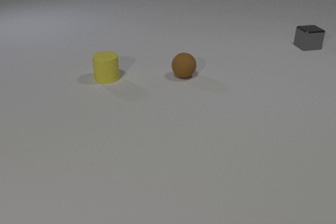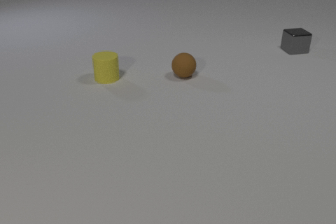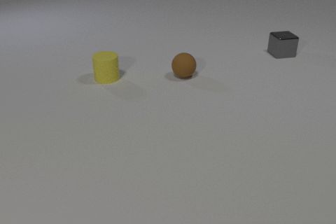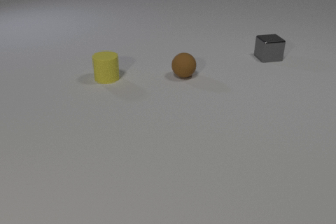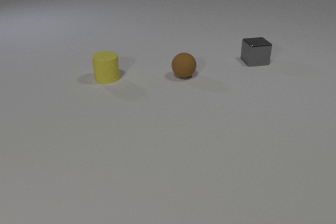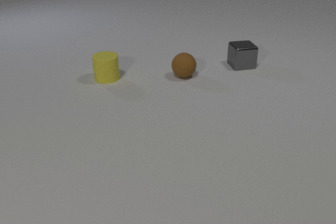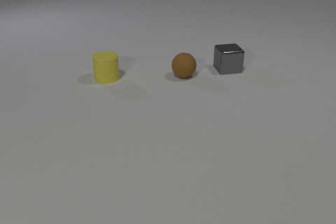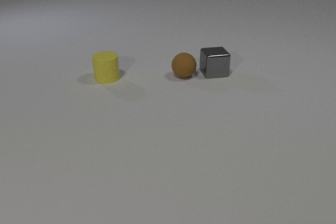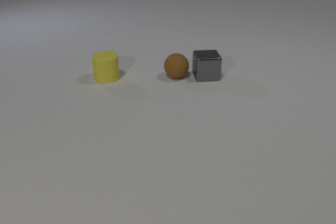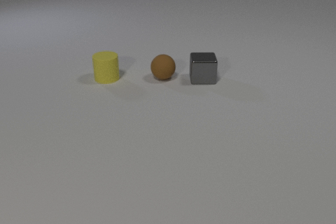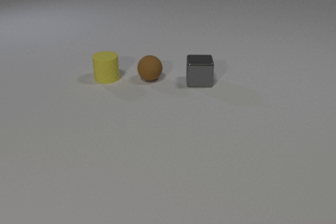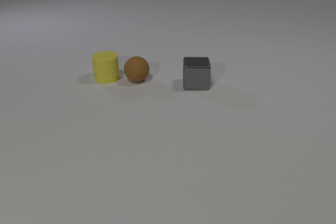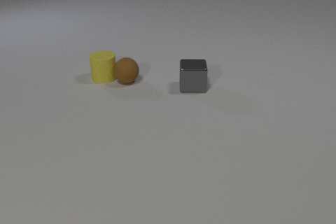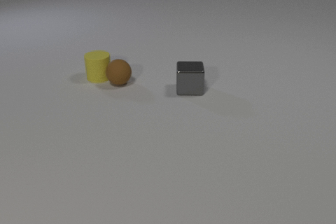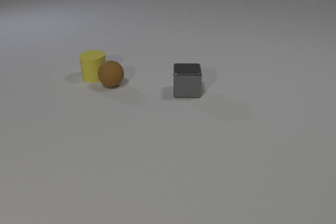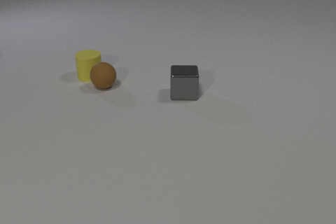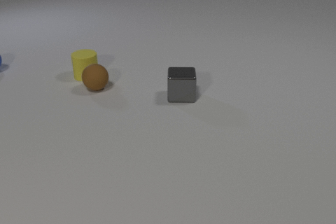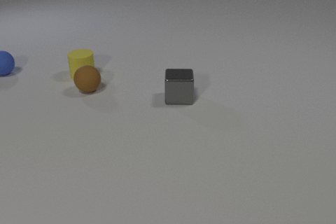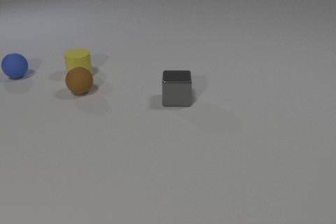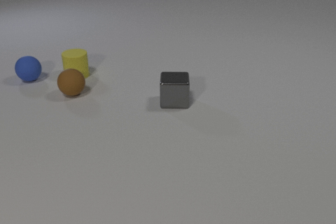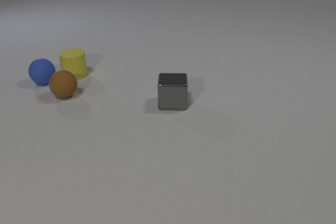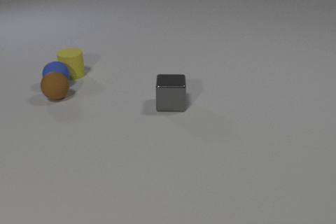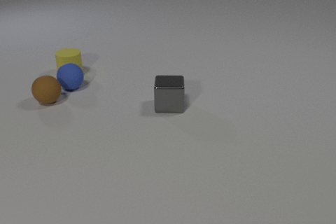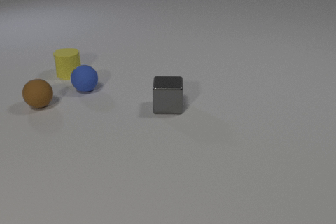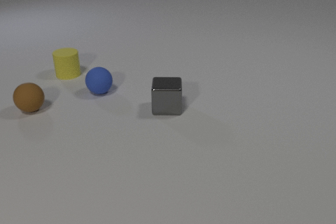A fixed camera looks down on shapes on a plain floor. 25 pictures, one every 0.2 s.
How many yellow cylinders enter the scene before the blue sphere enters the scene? 0.
How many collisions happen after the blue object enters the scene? 1.
What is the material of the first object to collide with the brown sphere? metal.
0.0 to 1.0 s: The gray metal cube slides toward the camera and to the left.
1.0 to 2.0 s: The gray metal cube slides toward the camera and to the left. The brown rubber sphere rolls to the left. The gray metal cube and the brown rubber sphere collide.
2.0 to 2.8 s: The gray metal cube slides toward the camera and to the left. The brown rubber sphere rolls to the left. The yellow rubber cylinder slides to the left and away from the camera. The brown rubber sphere and the yellow rubber cylinder collide.
2.8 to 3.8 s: The gray metal cube slides toward the camera and to the left. The brown rubber sphere rolls to the left. The blue rubber sphere comes in at the left edge, rolls toward the camera and to the right. The yellow rubber cylinder slides to the left and away from the camera.
3.8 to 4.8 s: The gray metal cube slides toward the camera and to the left. The brown rubber sphere rolls to the left and toward the camera. The blue rubber sphere rolls to the right and toward the camera. The yellow rubber cylinder slides to the left. The brown rubber sphere and the blue rubber sphere collide.
